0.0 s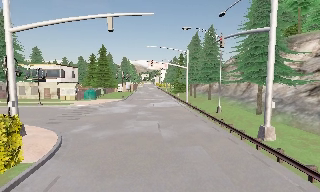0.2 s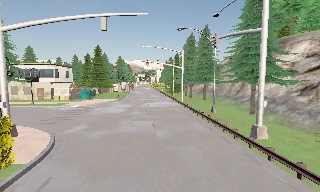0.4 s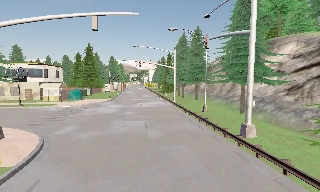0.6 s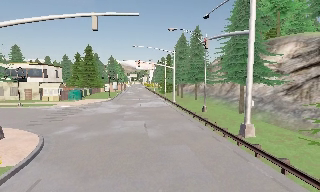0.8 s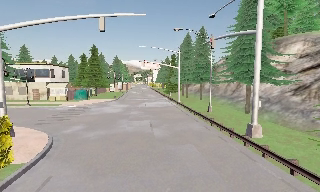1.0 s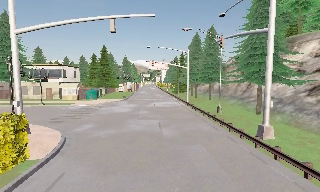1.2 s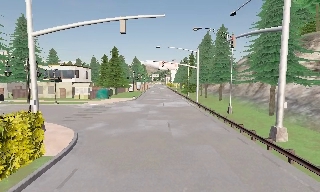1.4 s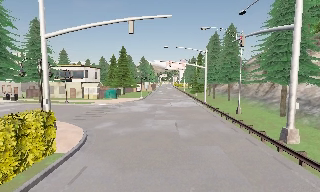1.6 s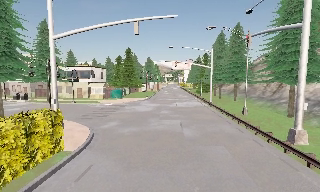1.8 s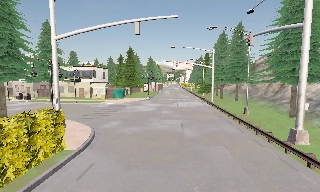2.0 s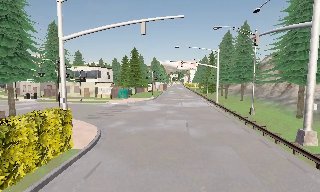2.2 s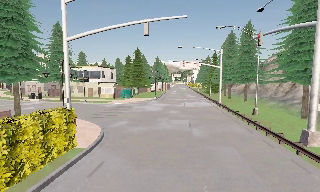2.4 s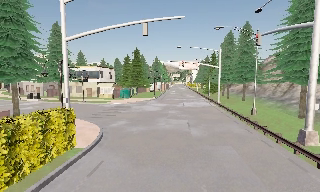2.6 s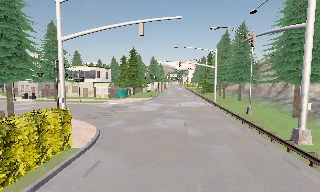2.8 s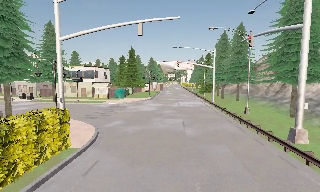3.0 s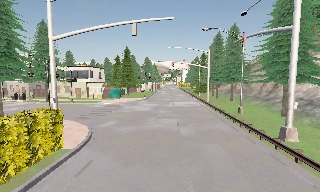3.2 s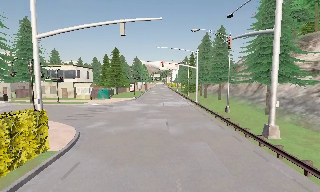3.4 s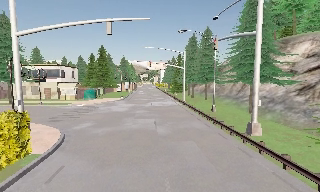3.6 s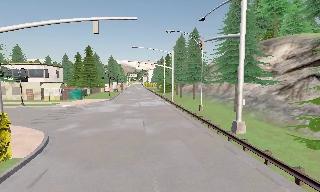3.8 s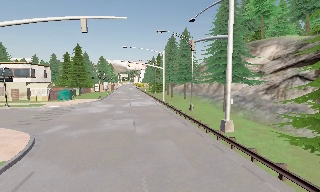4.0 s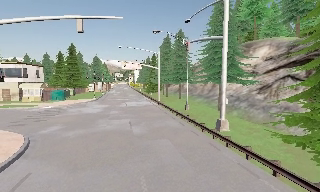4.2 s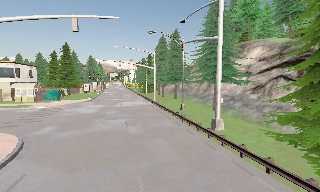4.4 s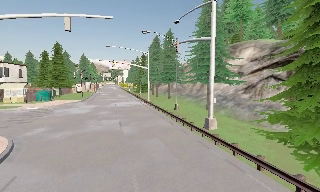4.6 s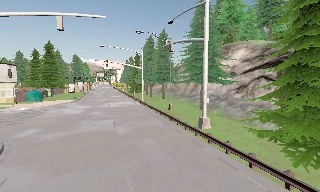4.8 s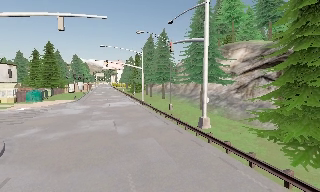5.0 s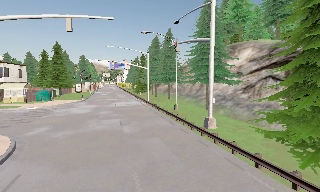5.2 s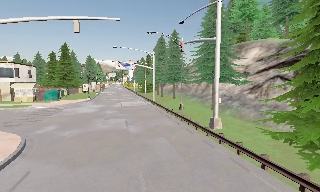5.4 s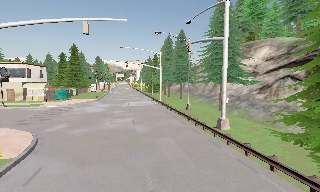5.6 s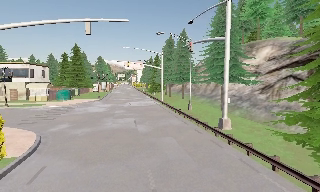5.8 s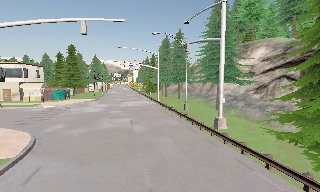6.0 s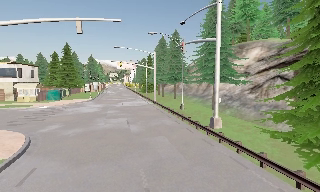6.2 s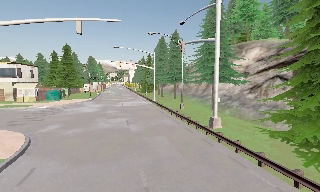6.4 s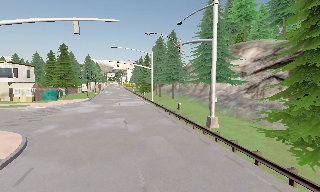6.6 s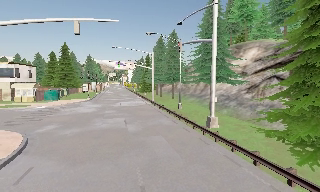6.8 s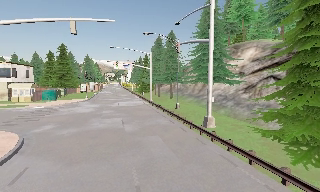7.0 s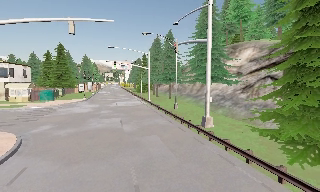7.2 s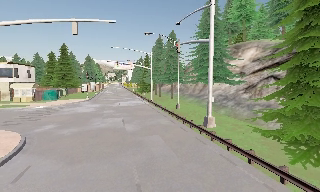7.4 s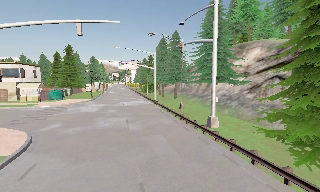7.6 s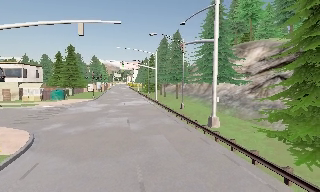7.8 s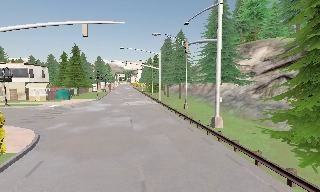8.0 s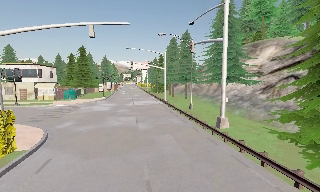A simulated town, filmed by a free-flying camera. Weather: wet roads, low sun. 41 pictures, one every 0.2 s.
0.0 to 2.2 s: The camera swings to its left by about 10 degrees, and the scene slides to the right.
2.2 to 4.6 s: The camera swings to its right by about 25 degrees, and the scene slides to the left. It travels backward, about 0.5 m, so what stands in front gets smaller.
4.6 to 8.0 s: The camera travels backward, about 0.5 m, so what stands in front gets smaller.
The film runs backward here.
